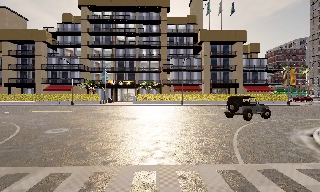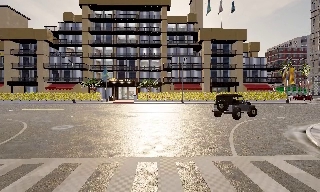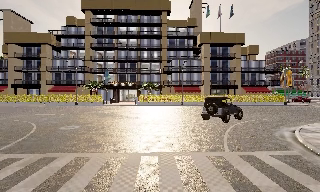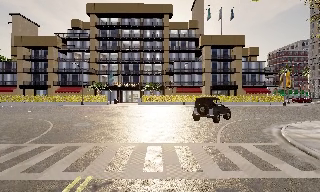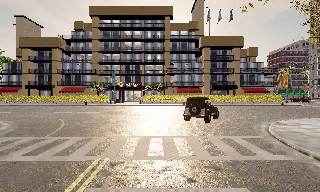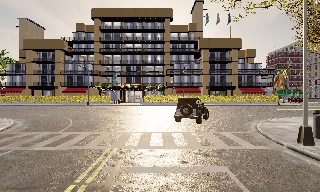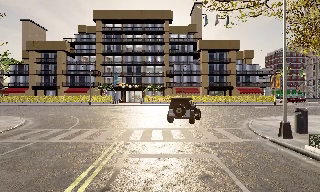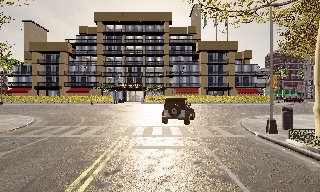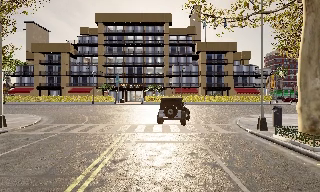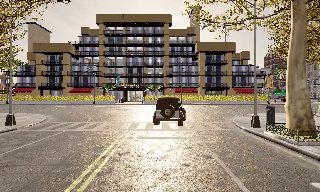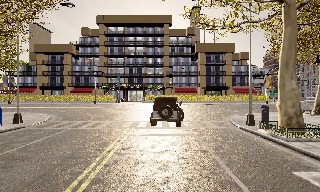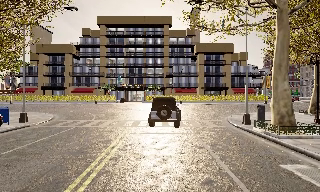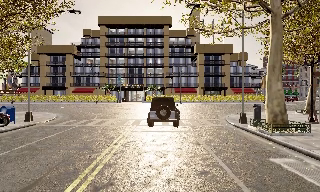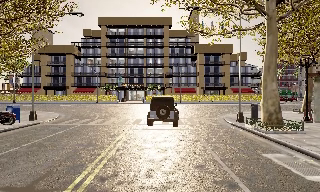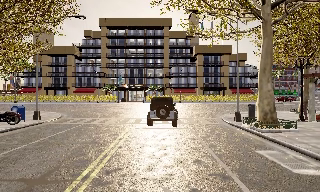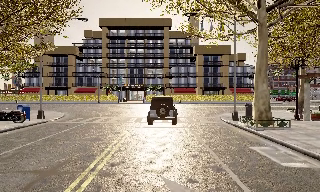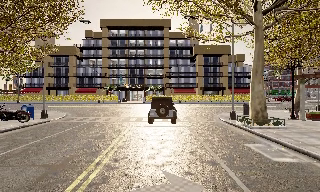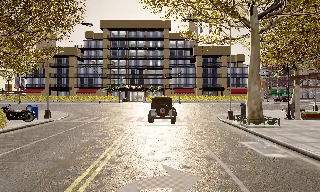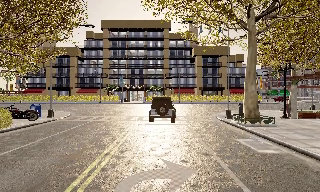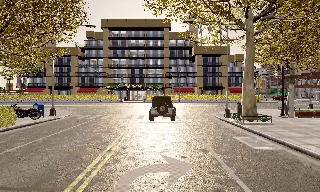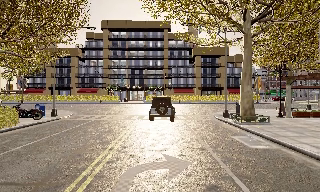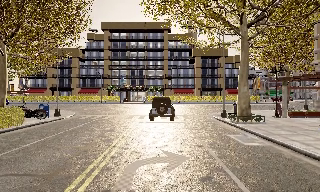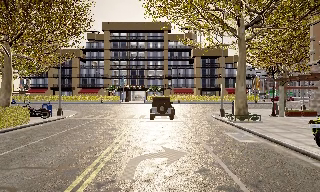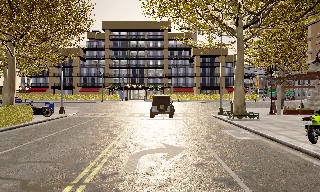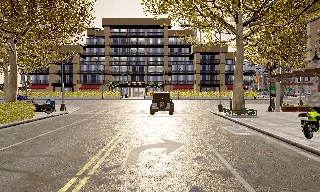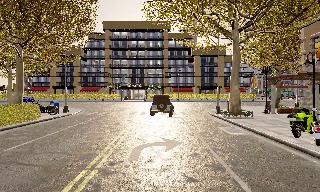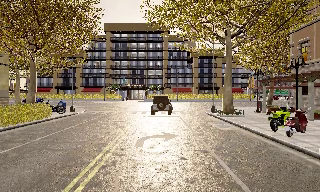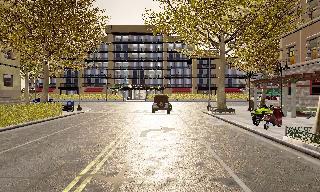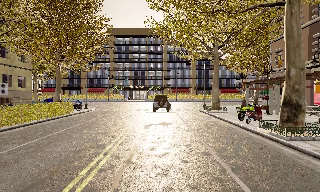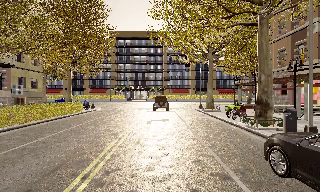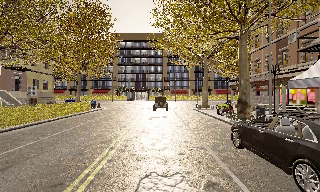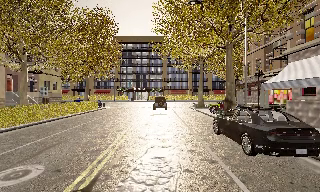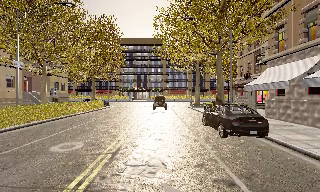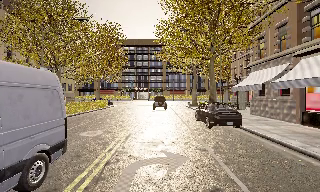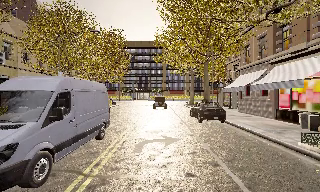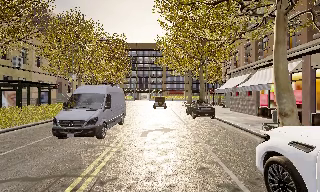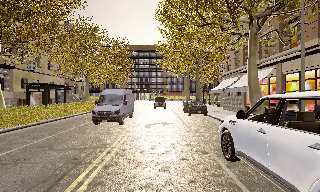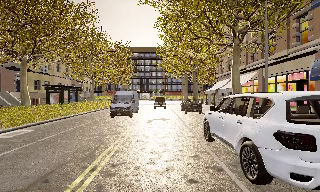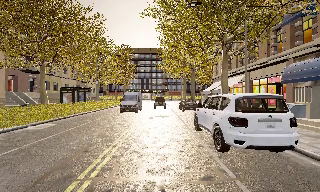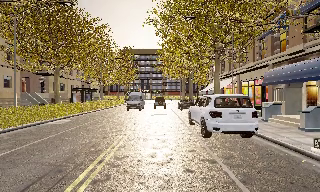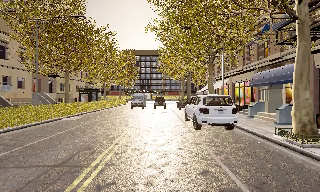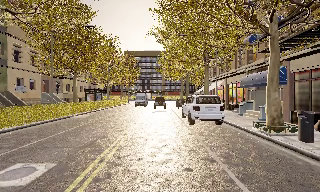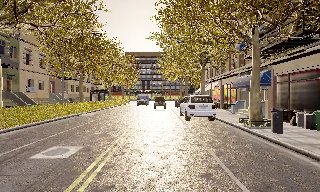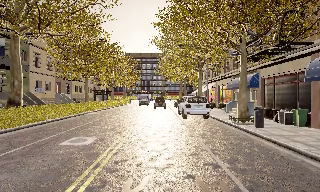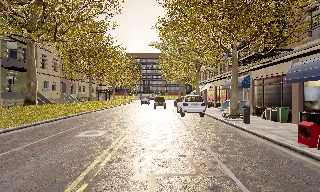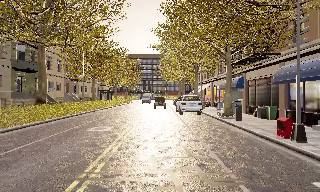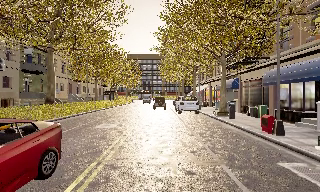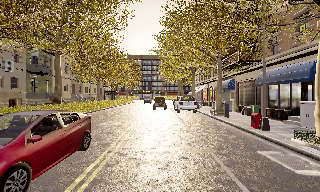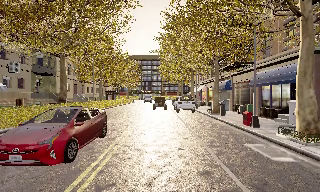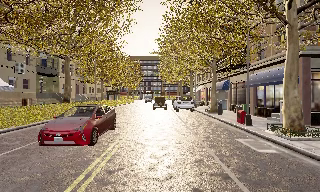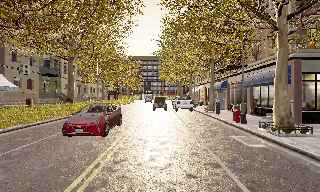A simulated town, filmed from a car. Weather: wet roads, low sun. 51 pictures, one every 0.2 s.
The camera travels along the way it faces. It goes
backward.
0.0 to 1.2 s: The camera travels backward, about 5 m, so what stands in front gets smaller. It gains speed.
1.2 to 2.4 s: The camera travels backward, about 3.5 m, so what stands in front gets smaller. It loses speed.
2.4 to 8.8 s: The camera travels backward, about 40 m, so what stands in front gets smaller. It gains speed.
8.8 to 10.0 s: The camera travels backward, about 5 m, so what stands in front gets smaller. It loses speed.
The film runs backward here.
